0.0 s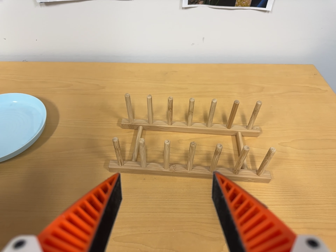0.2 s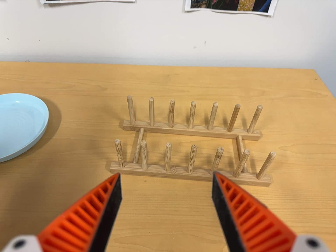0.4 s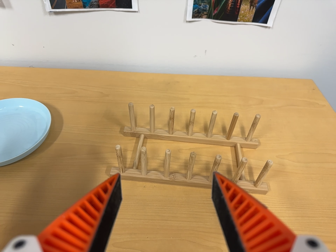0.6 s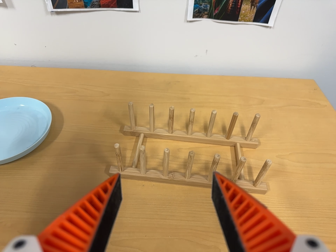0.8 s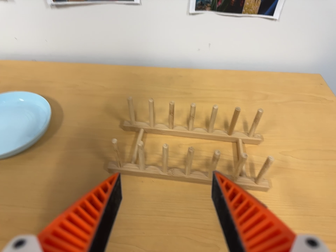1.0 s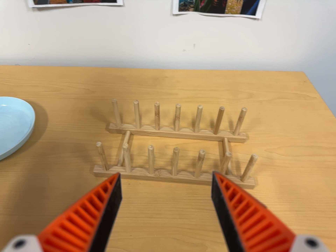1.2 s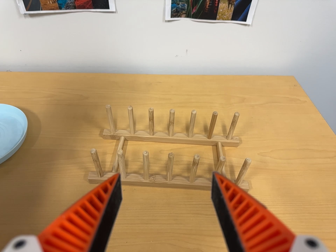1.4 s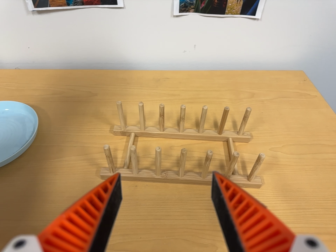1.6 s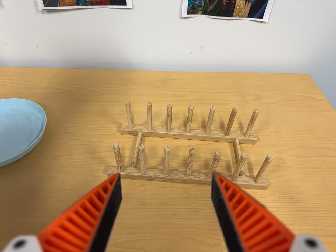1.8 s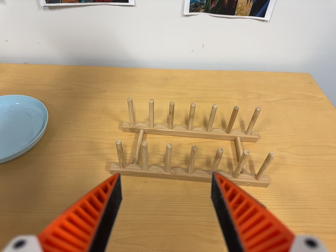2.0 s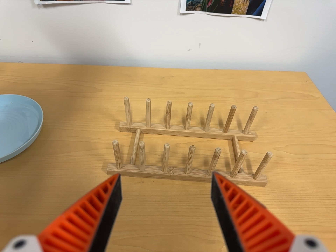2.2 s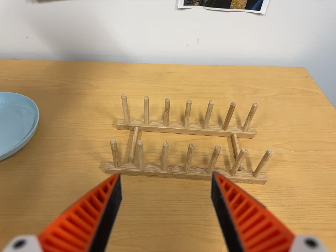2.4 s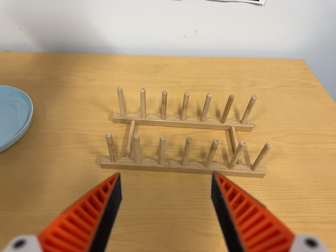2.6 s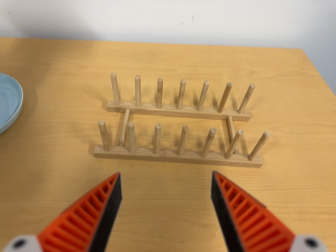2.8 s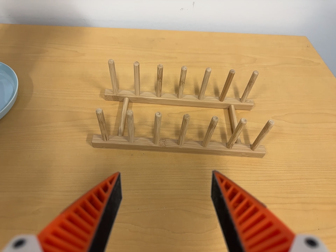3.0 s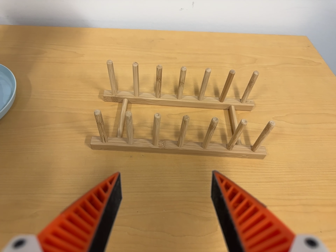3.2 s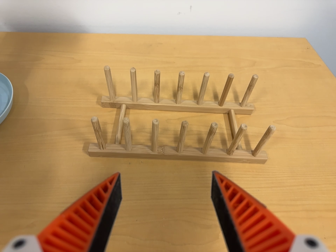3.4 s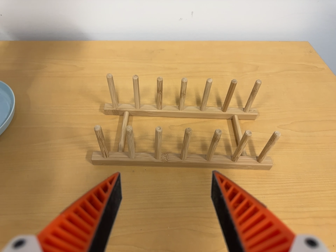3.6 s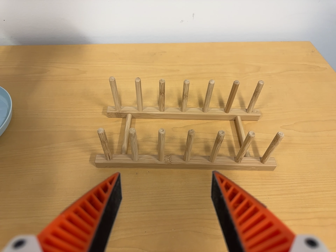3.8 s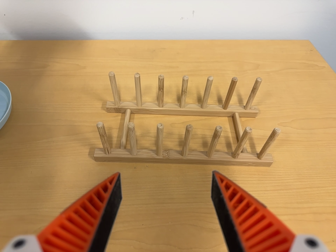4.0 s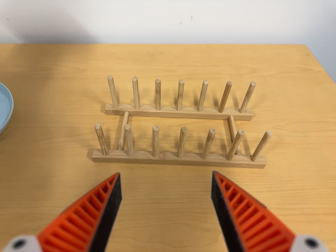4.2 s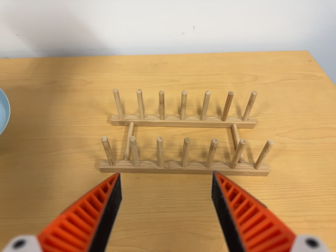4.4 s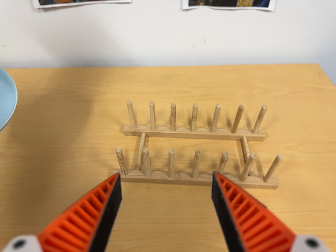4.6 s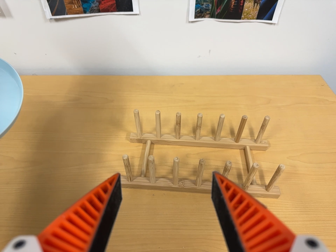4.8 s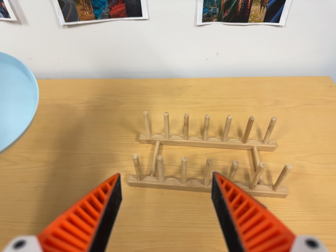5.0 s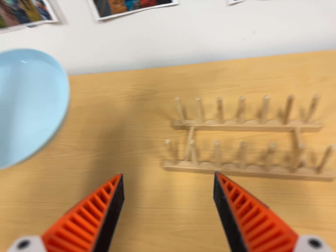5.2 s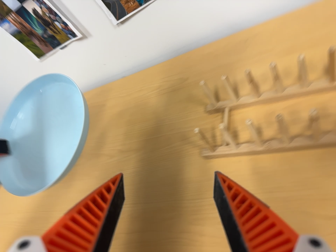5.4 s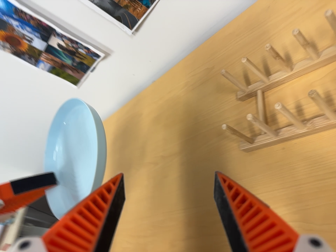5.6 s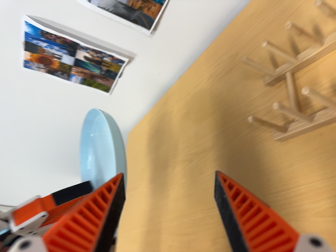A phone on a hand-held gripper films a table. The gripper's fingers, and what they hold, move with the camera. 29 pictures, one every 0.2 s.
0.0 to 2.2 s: The camera shifts only a little, or ends up much as it began.
2.2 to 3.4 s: The camera travels forward, about 4 cm, so what stands in front looms larger.
3.4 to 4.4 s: The camera shifts only a little, or ends up much as it began.
4.4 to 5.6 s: The camera pans to its left by about 50 degrees. It travels to its right, about 16 cm. Its aim tips toward the bottom of its view by about 10 degrees. It rolls about its line of sight by about 35 degrees, and the scene rotates counterclockwise.
The film runs forward here.
